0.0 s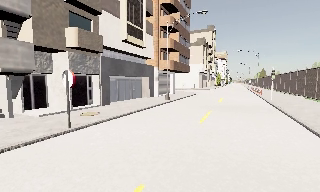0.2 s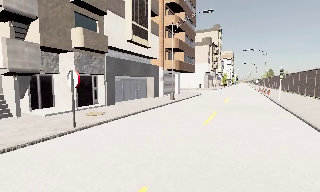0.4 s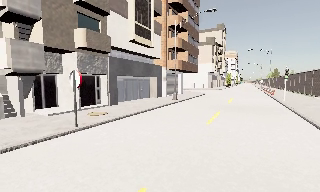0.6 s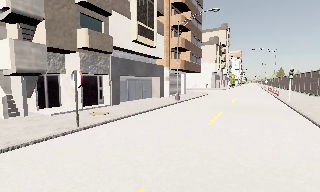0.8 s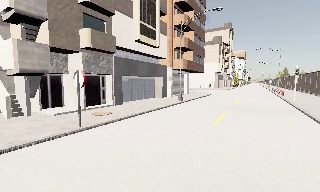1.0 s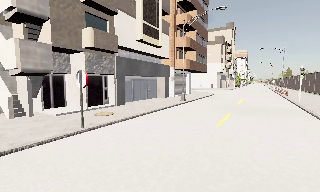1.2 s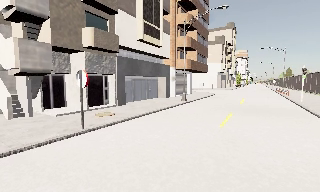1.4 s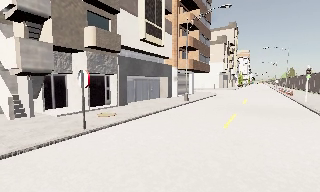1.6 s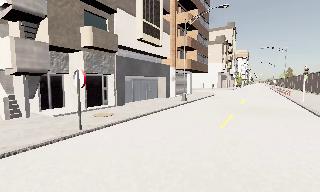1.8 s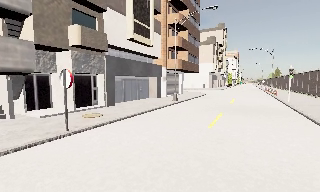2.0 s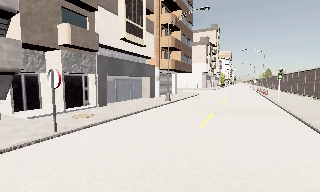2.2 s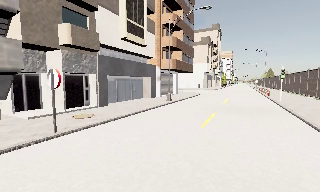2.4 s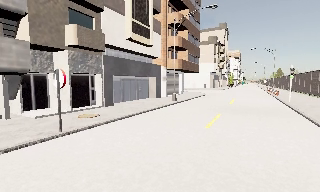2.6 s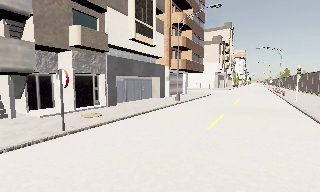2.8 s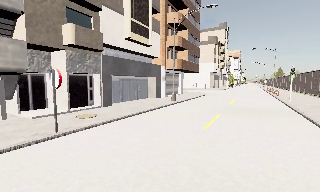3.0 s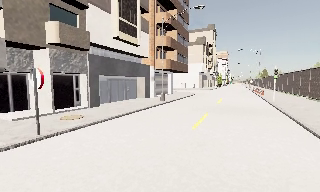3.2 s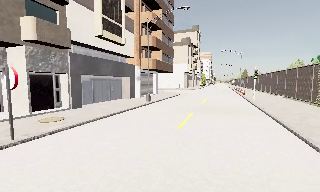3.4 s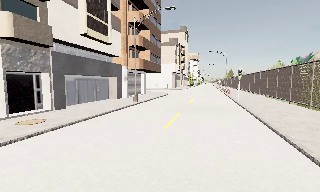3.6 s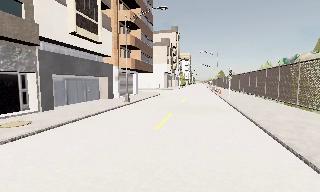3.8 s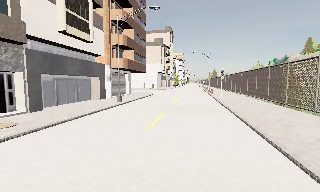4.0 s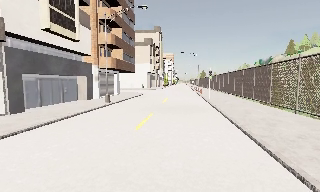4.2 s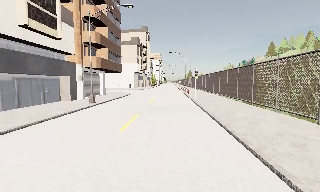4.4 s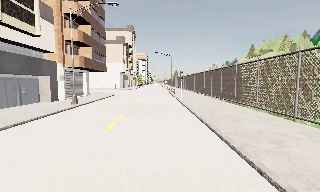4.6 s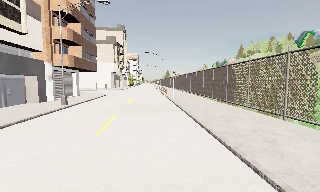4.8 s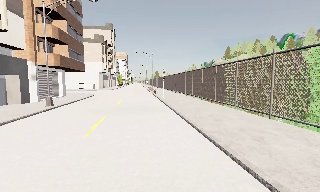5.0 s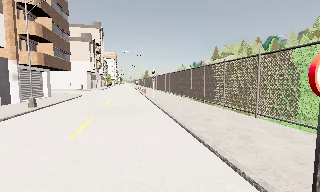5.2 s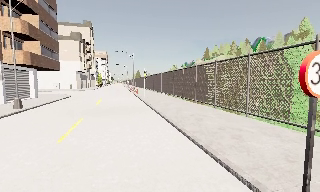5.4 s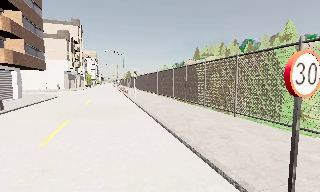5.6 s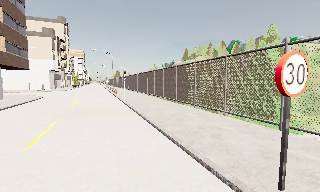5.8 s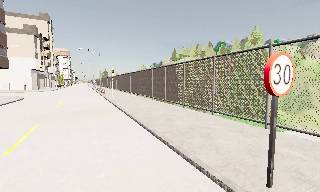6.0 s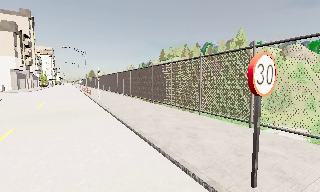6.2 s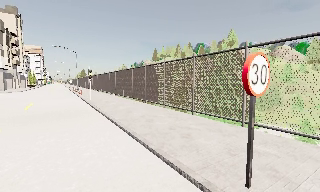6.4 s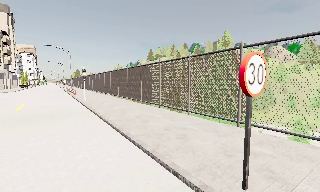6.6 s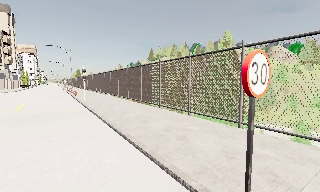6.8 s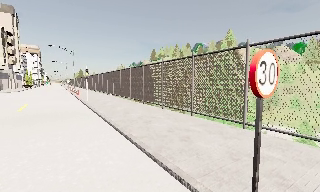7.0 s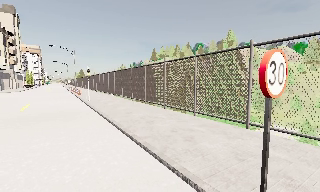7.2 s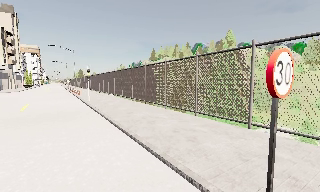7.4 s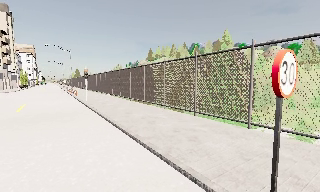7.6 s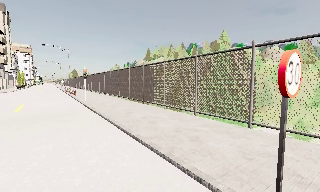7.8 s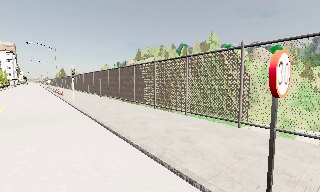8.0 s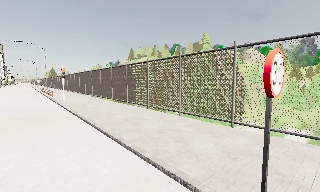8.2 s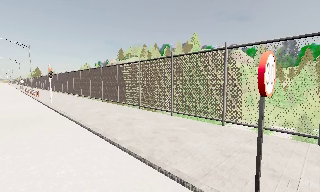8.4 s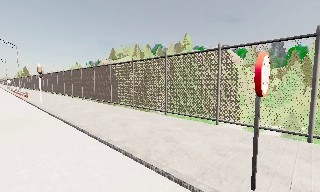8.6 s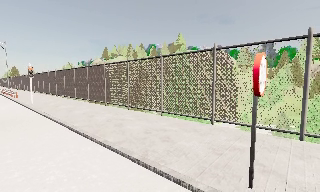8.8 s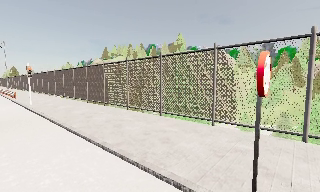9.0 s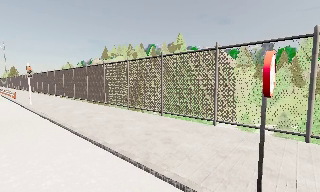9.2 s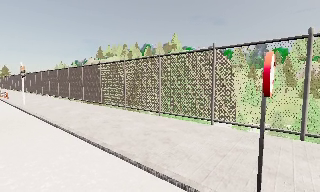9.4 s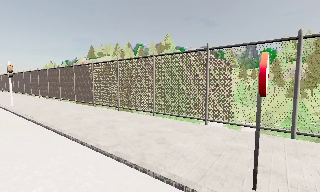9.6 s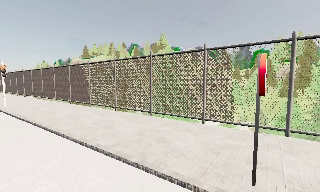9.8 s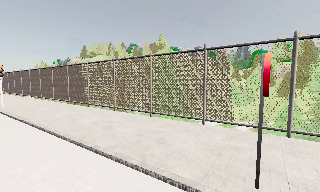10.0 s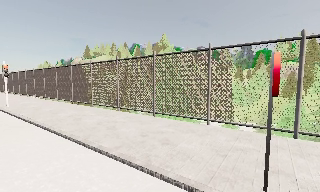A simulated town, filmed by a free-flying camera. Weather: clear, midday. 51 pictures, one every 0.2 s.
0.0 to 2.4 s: The camera travels forward, about 1 m, so what stands in front looms larger.
2.4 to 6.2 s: The scene slides to the left, as the camera pans about 60 degrees to its right. It travels forward and to its right, about 1.5 m.
6.2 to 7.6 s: The camera shifts only a little, or ends up much as it began.
7.6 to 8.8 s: The camera swings to its right by about 15 degrees, and the scene slides to the left.
8.8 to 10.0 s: The camera shifts only a little, or ends up much as it began.
The film runs forward here.
